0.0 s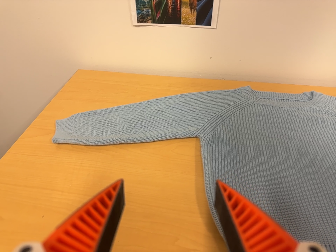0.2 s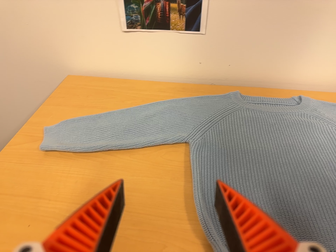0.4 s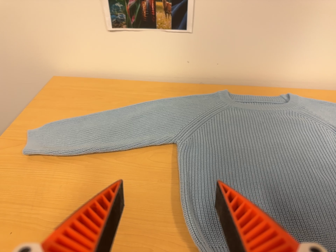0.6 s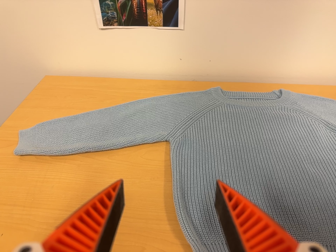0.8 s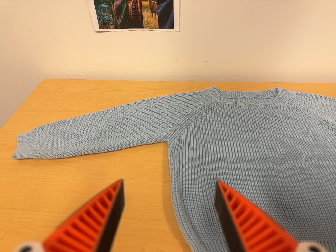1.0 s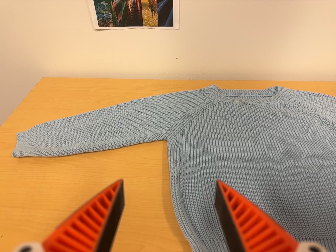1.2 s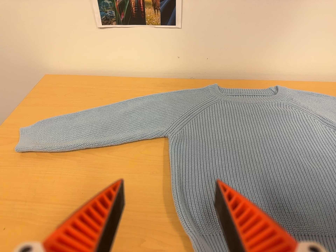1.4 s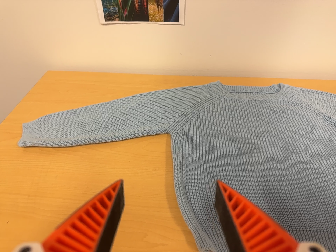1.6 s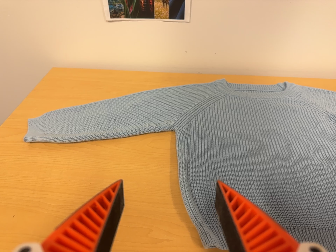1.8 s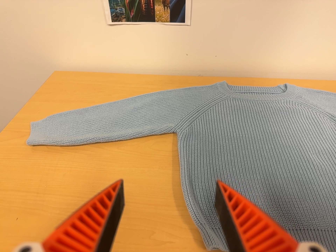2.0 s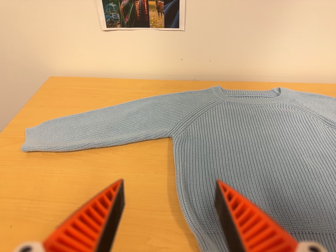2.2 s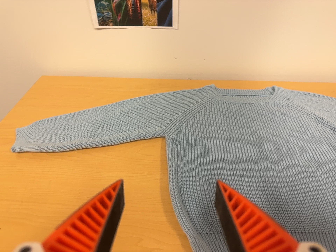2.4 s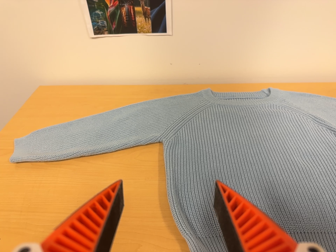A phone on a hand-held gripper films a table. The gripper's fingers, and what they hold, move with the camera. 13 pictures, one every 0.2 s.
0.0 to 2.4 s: The camera travels to its right, about 4 cm, so close, fixed things drift to the left.
The film runs backward here.
